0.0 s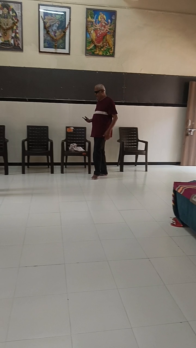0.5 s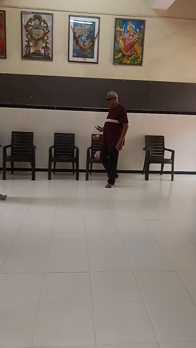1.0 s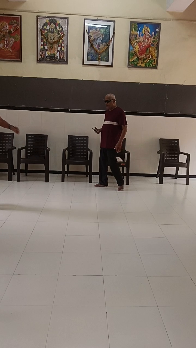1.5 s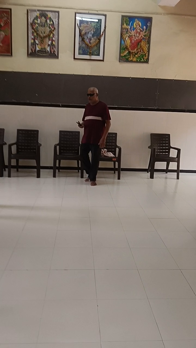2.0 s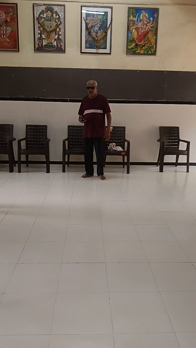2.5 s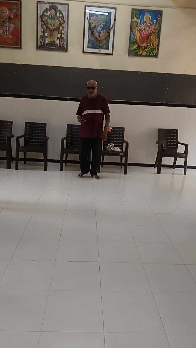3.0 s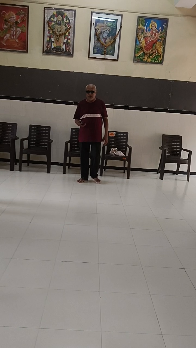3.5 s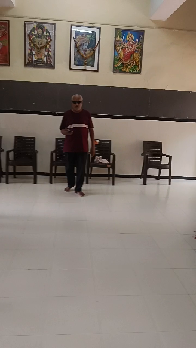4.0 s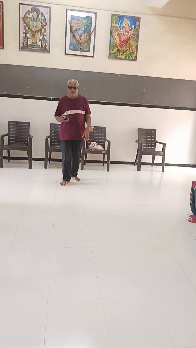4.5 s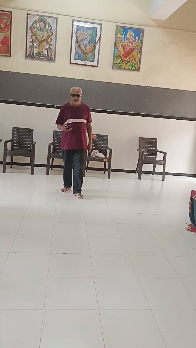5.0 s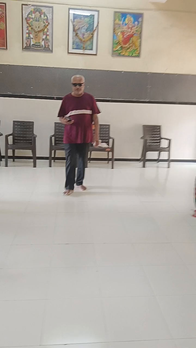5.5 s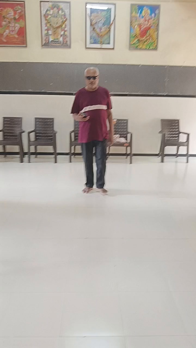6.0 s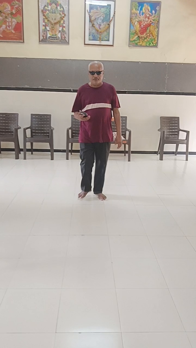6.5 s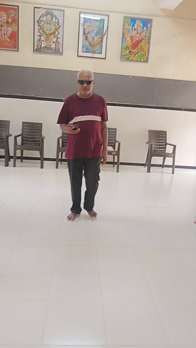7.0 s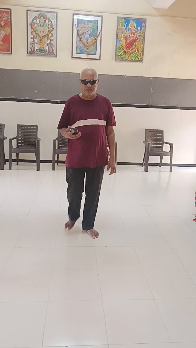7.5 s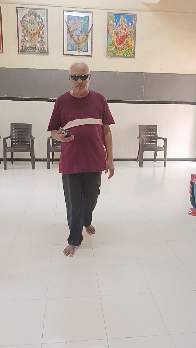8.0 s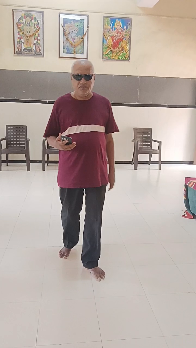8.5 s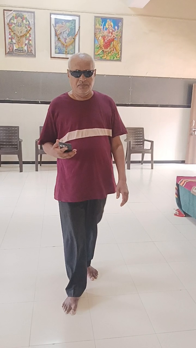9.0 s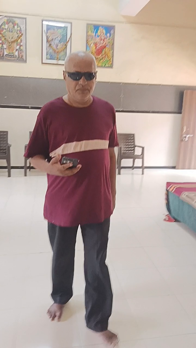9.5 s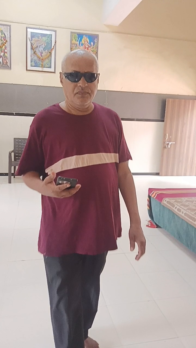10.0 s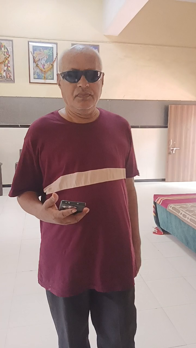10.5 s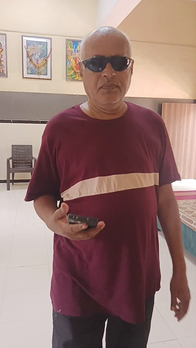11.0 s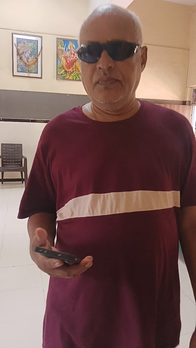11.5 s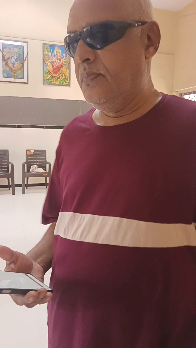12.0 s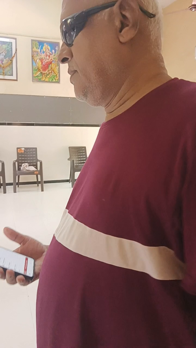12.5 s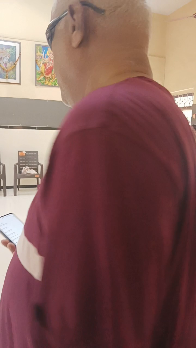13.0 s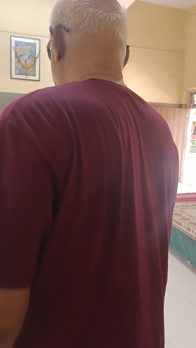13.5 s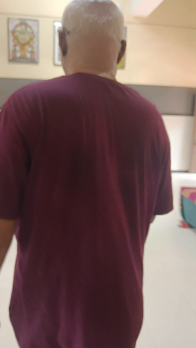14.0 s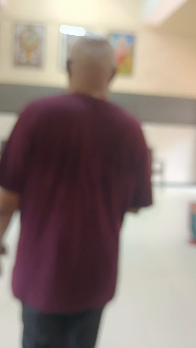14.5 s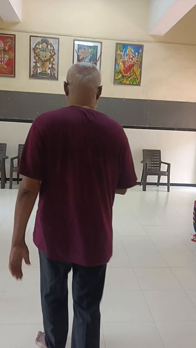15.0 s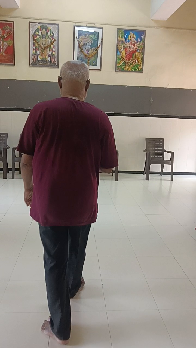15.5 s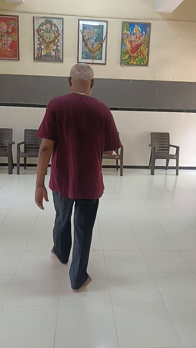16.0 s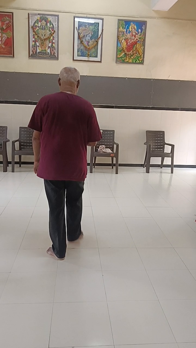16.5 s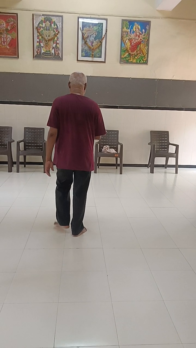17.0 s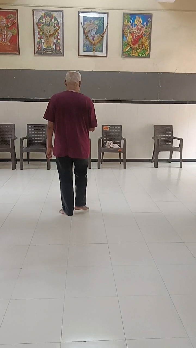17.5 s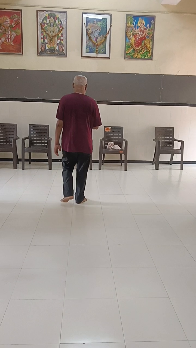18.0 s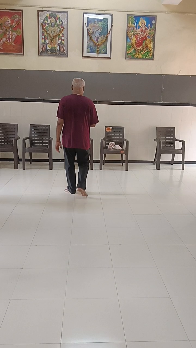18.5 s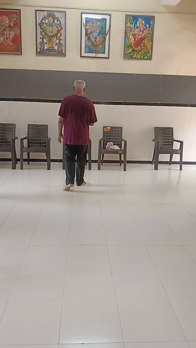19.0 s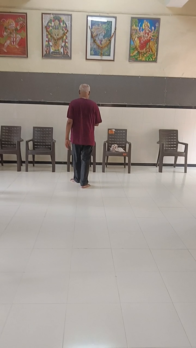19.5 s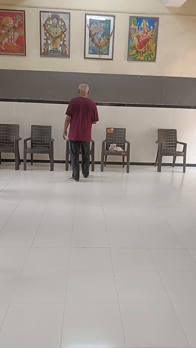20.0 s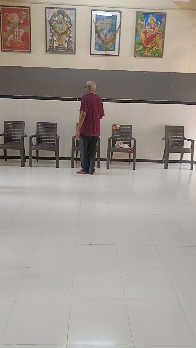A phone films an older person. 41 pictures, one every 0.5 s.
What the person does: Walking.
